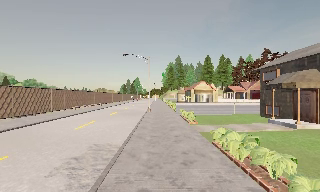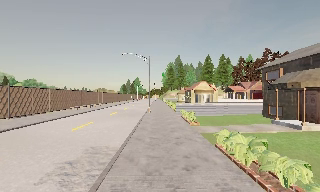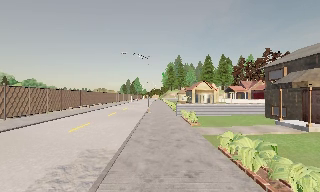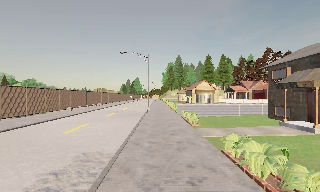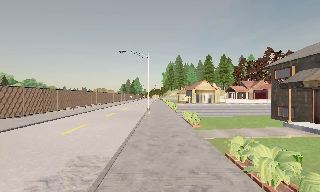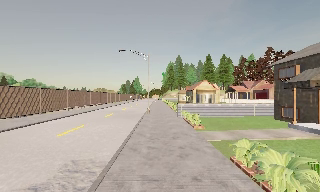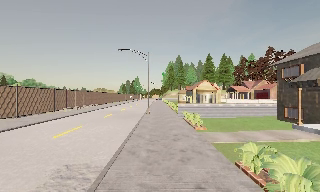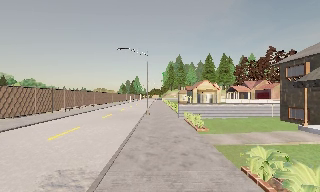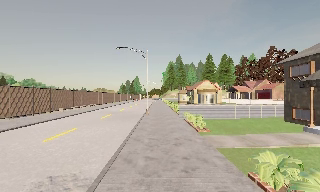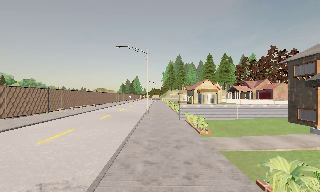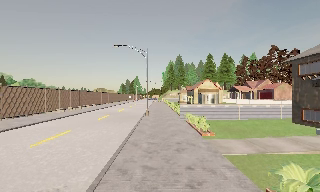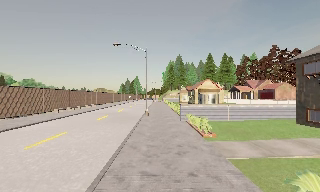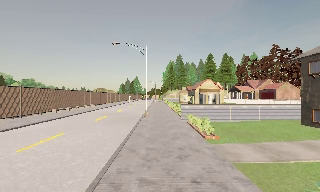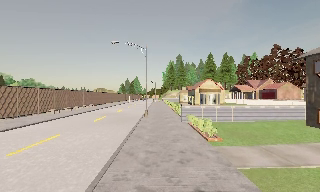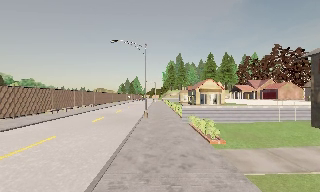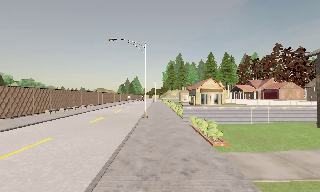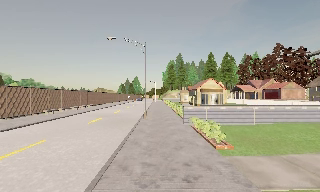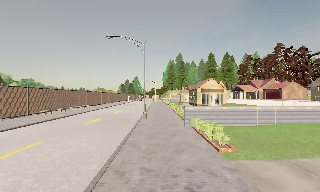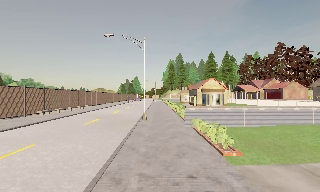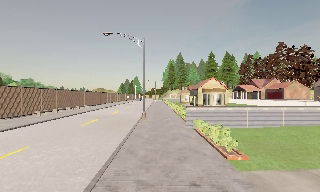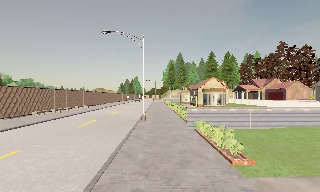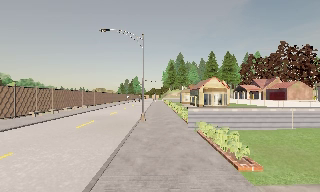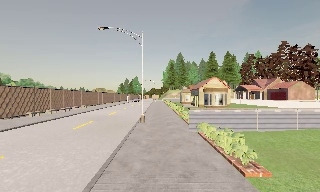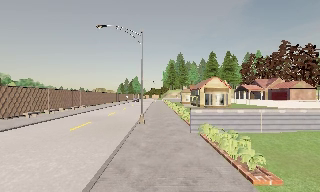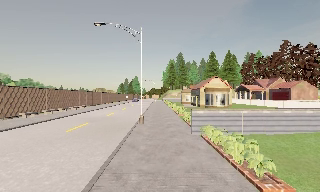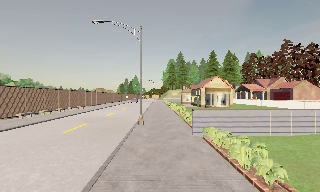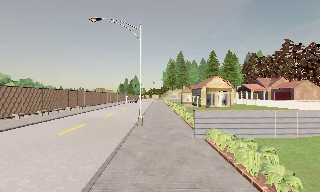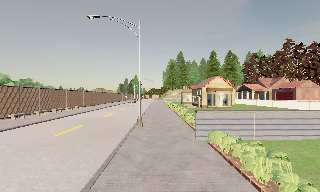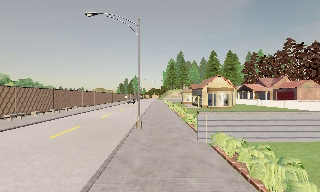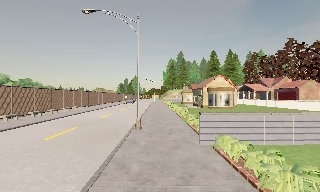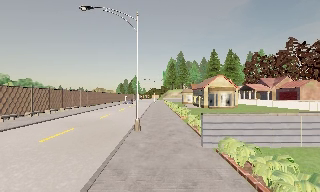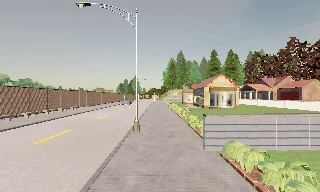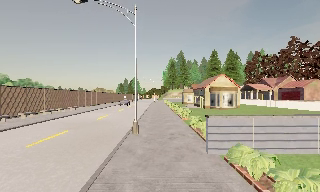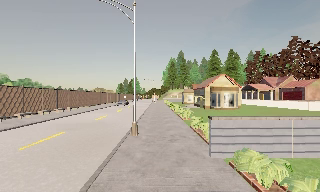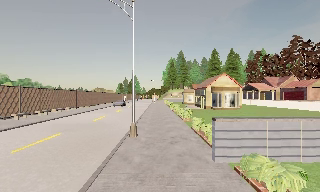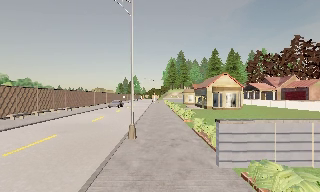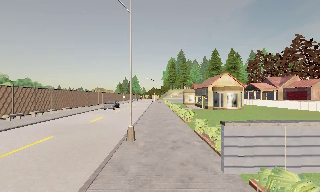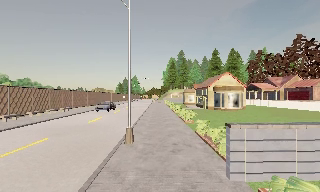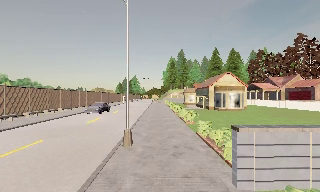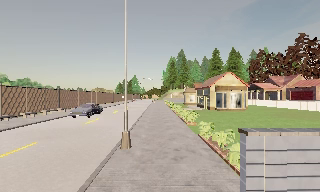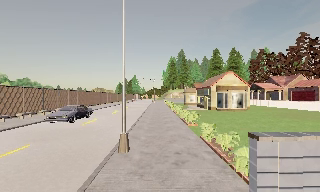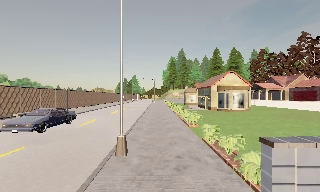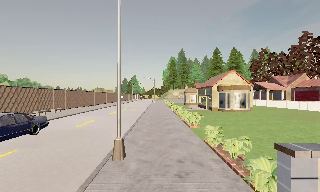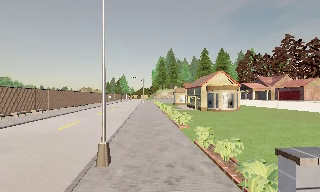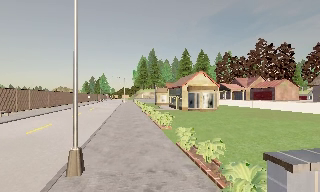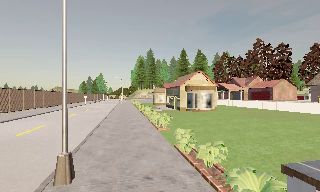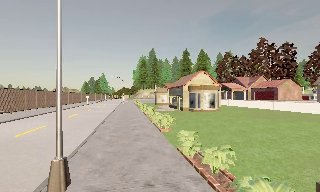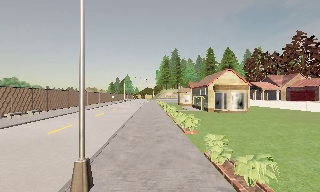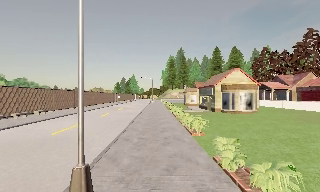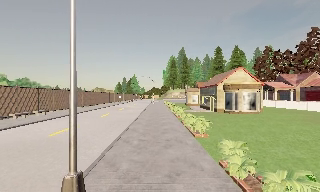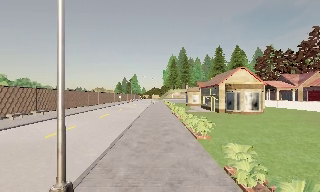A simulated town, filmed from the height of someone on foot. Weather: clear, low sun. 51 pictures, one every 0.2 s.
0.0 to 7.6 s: The camera travels forward, about 14 m, so what stands in front looms larger.
7.6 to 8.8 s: The camera pans to its right, which is clockwise from overhead, by about 10 degrees. It travels forward, about 2 m, so what stands in front looms larger.
8.8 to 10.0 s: The scene slides to the right, as the camera pans about 10 degrees to its left. It travels forward, about 2 m, so what stands in front looms larger.
The film runs forward here.
